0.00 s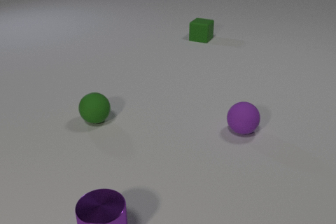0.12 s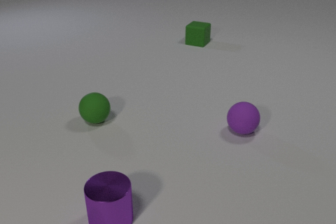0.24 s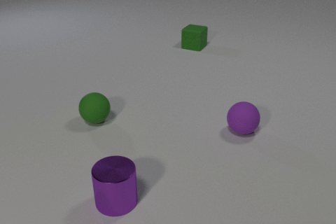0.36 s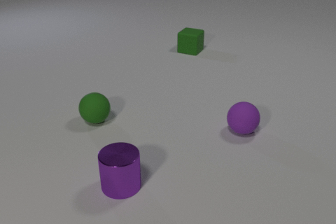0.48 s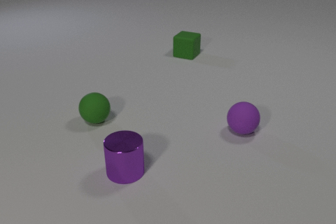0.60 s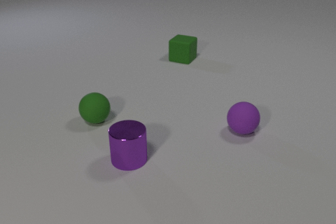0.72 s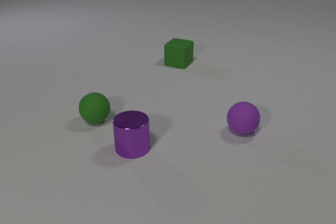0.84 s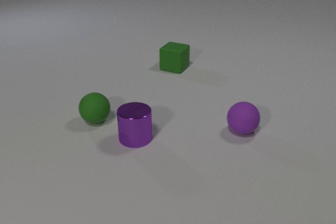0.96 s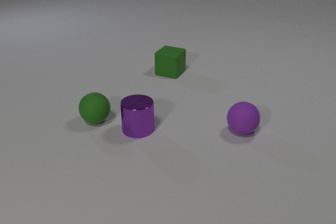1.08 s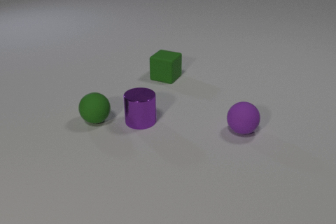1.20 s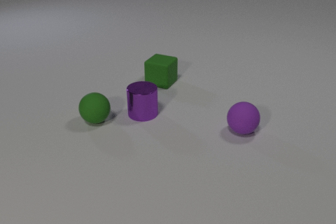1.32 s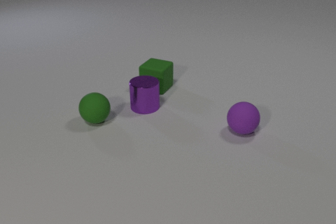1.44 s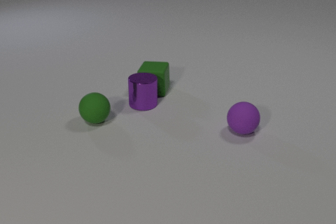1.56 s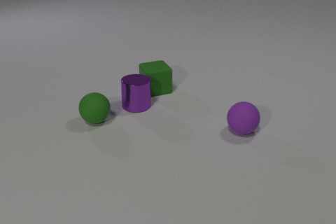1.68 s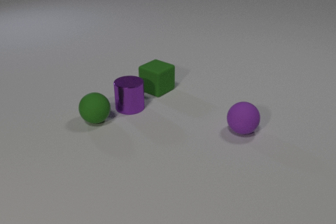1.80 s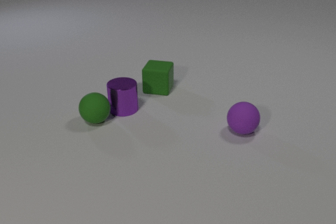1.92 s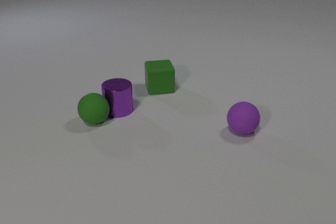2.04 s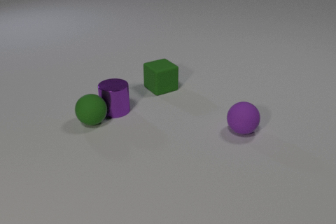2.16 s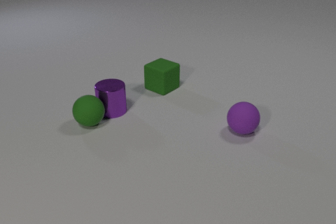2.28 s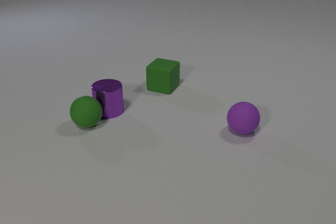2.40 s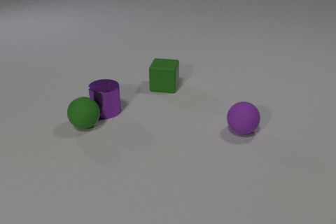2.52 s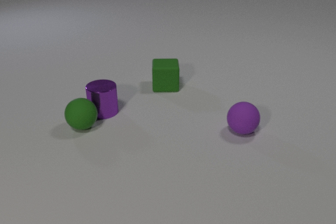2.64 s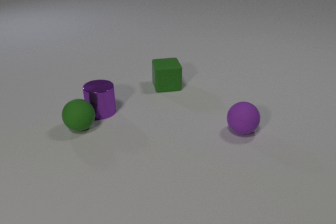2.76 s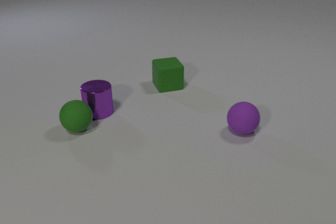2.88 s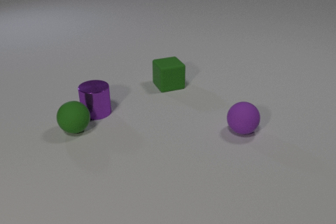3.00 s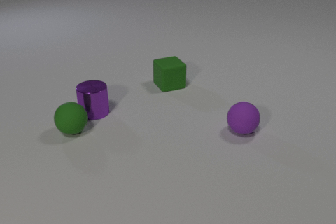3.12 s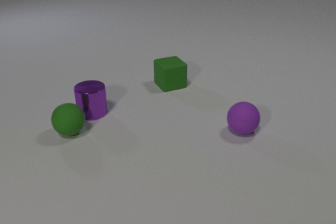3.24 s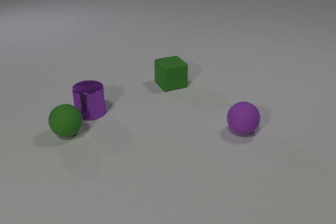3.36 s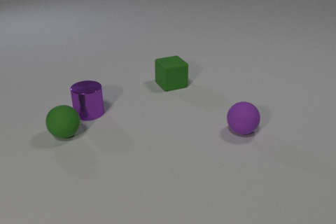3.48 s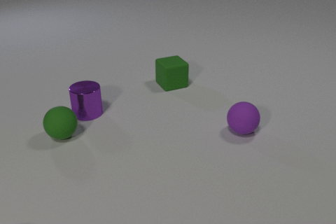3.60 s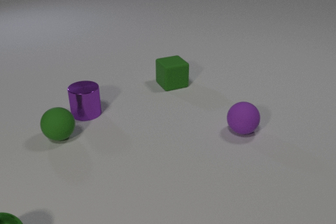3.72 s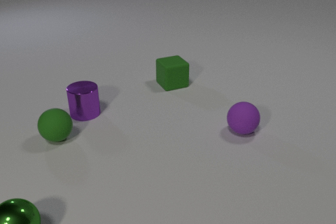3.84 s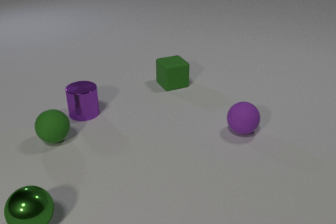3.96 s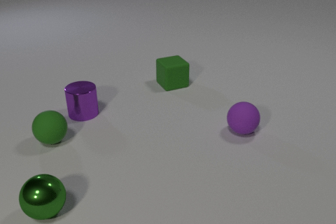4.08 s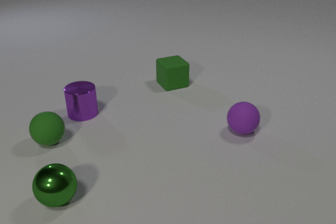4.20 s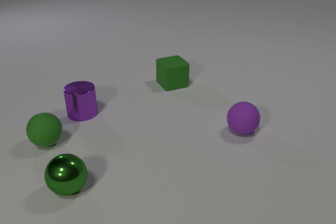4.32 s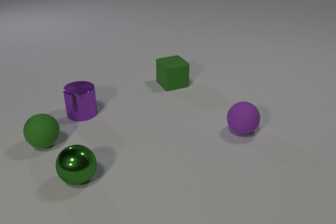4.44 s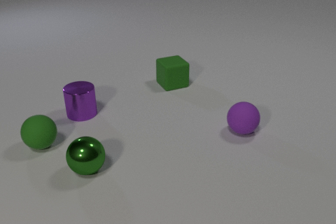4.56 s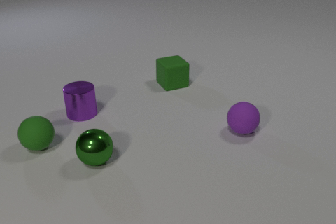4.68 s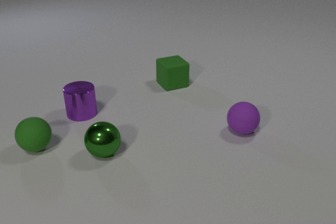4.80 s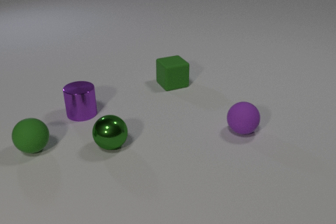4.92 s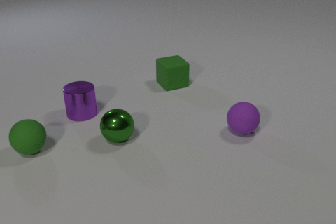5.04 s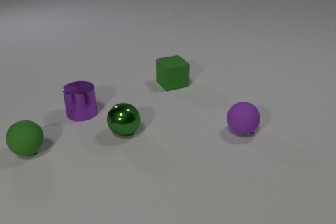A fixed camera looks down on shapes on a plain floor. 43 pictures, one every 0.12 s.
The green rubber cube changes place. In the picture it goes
toward the camera.
The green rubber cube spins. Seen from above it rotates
counterclockwise.
0.00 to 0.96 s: The green rubber cube slides toward the camera. The purple metal cylinder slides away from the camera.
0.96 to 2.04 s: The green rubber cube slides toward the camera, spins so that its near face slides to the right, counterclockwise seen from above. The purple metal cylinder slides away from the camera and to the left. The green rubber cube and the purple metal cylinder collide. The purple metal cylinder and the green rubber sphere collide.
2.04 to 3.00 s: The green rubber cube slides to the right and away from the camera, spins counterclockwise seen from above by about 75 degrees, its near face sliding to the right. The purple metal cylinder slides to the left. The green rubber sphere rolls to the left and toward the camera.
3.00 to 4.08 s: The purple metal cylinder slides to the left. The green rubber sphere rolls to the left and toward the camera. The green metal sphere comes in at the bottom edge, rolls away from the camera and to the right.
4.08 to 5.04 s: The green rubber sphere rolls to the left and toward the camera. The green metal sphere rolls away from the camera and to the right.
How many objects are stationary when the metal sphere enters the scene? 1.
What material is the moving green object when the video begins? rubber.
What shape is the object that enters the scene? sphere.
